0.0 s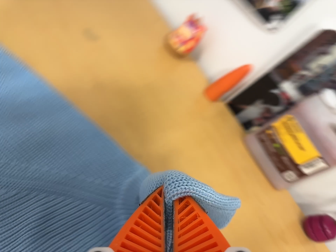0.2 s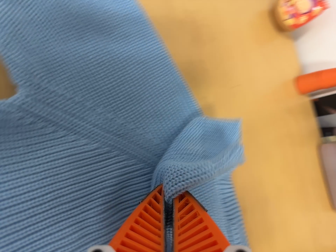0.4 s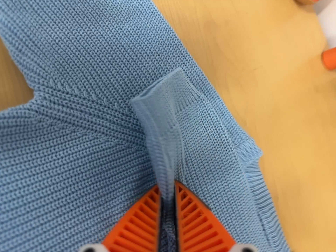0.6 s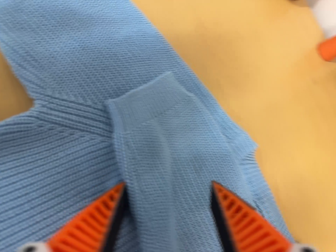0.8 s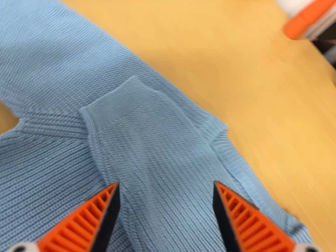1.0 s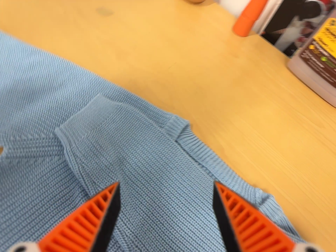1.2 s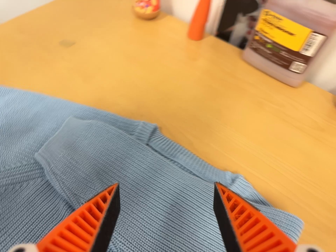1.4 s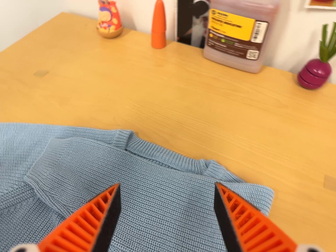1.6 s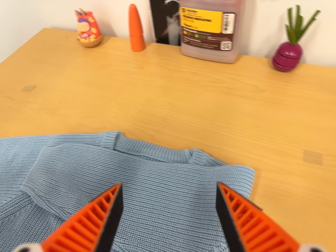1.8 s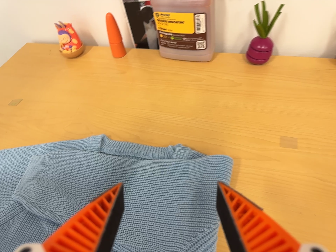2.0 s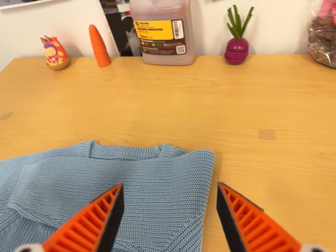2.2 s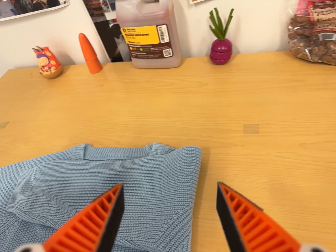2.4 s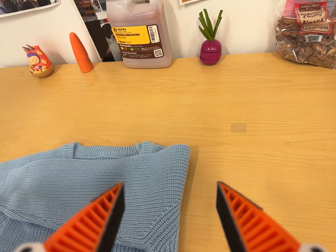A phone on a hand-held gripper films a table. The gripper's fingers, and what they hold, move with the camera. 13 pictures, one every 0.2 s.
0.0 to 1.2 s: The camera pans to its left by about 15 degrees. It travels to its right, backward and toward the bottom of its view, about 12 cm. It rolls about its line of sight by about 25 degrees, and the scene rotates counterclockwise.
1.2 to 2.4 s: The camera travels to its right, backward and toward the bottom of its view, about 18 cm, so close, fixed things drift to the left. It rolls about its line of sight by about 30 degrees, and the scene rotates counterclockwise.
The film runs forward here.
